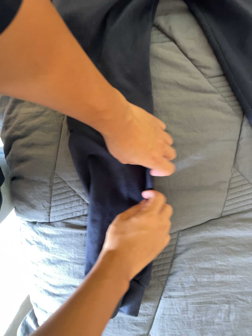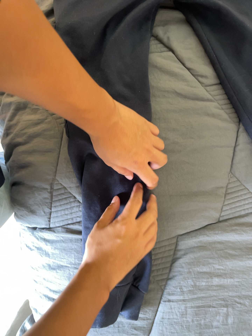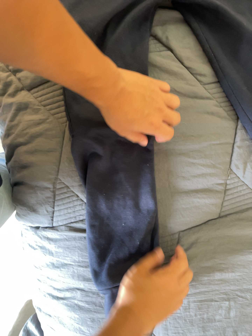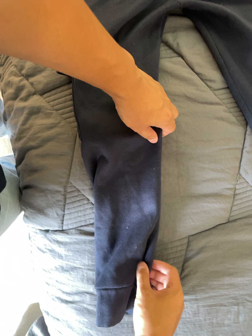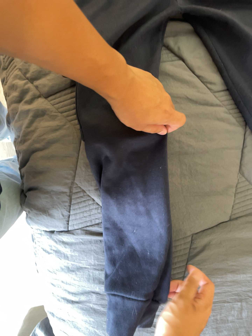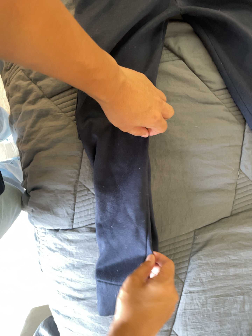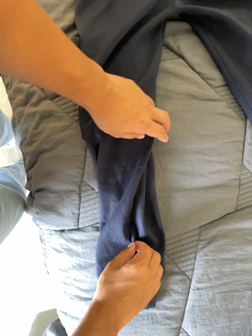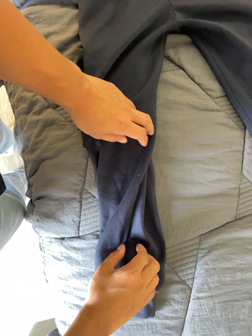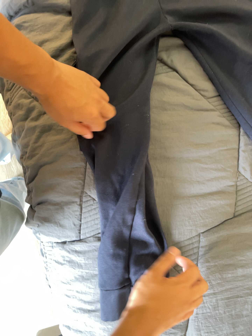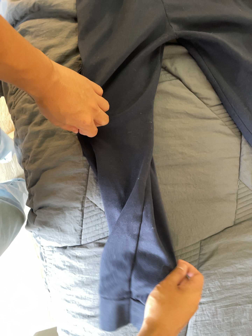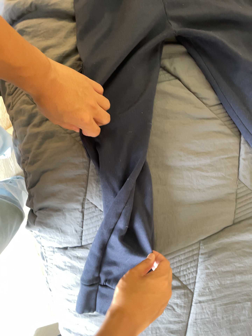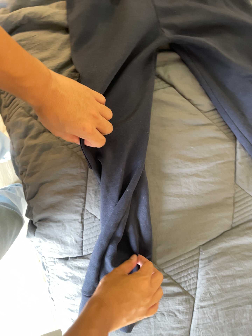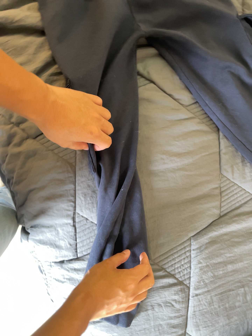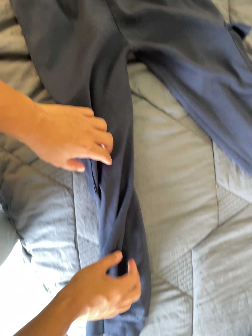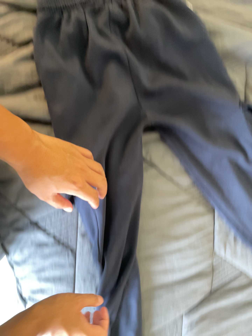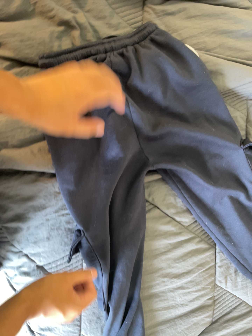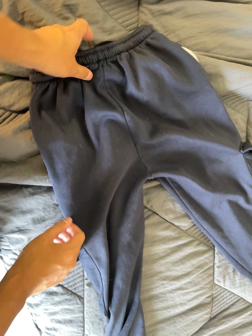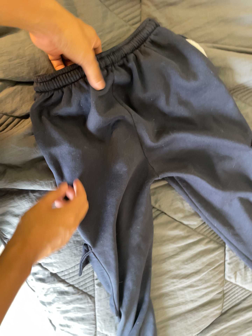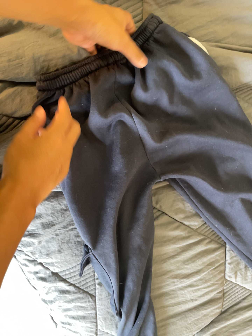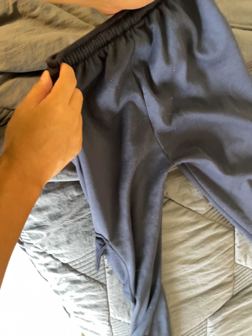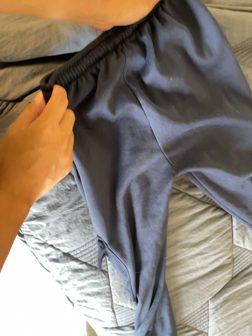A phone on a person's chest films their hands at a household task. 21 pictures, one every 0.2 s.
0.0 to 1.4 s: The camera travels to its left, about 10 cm.
1.4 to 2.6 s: The camera travels toward the top of its view, about 12 cm. It rolls about its line of sight by about 10 degrees, and the scene rotates counterclockwise.
2.6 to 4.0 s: The camera travels toward the top of its view, about 34 cm. Its aim tips toward the bottom of its view by about 15 degrees.
The film runs backward here.
